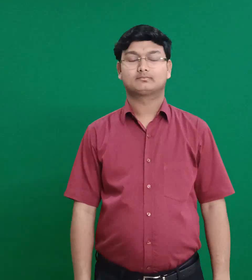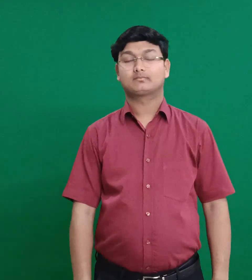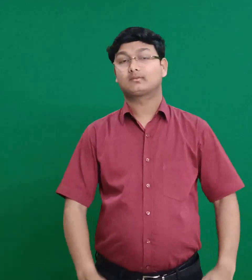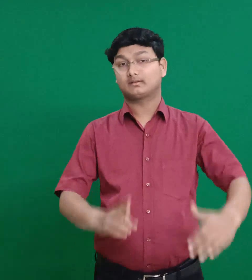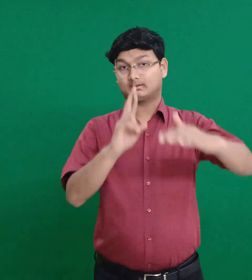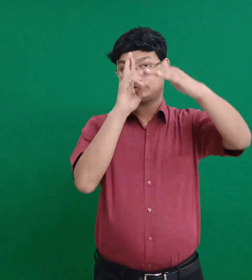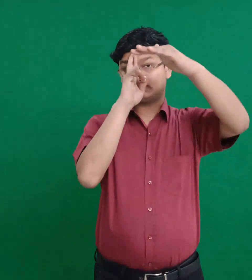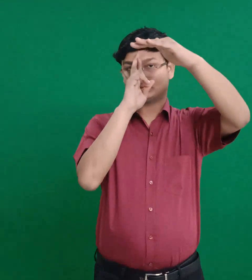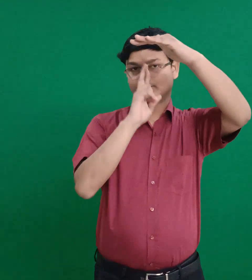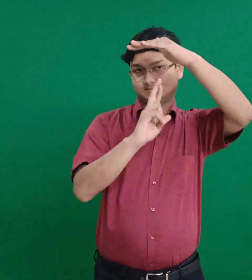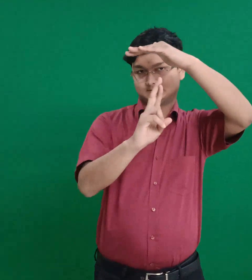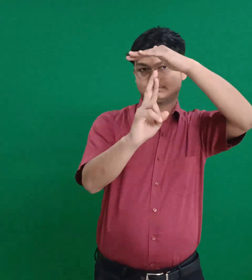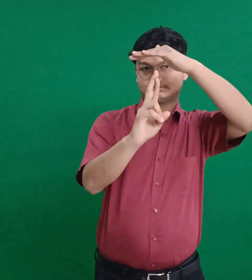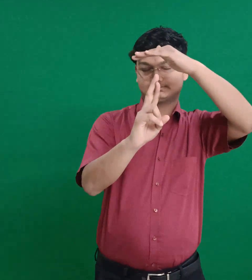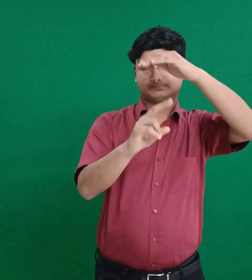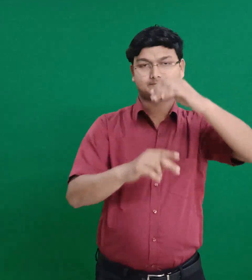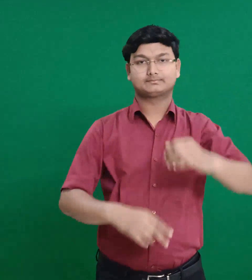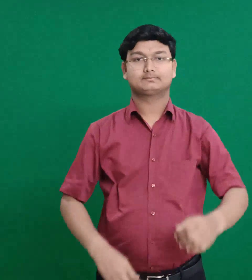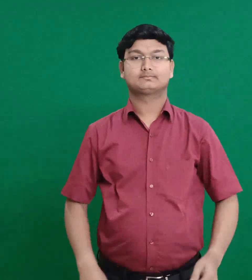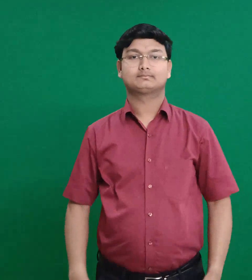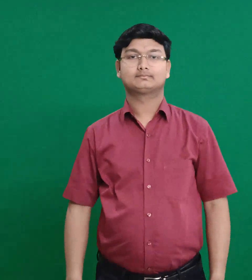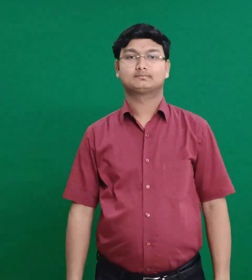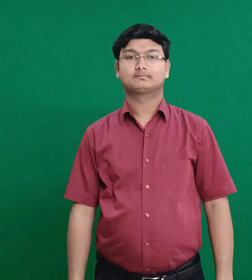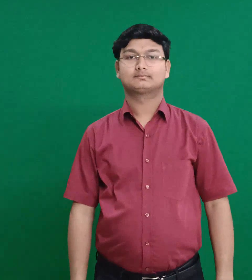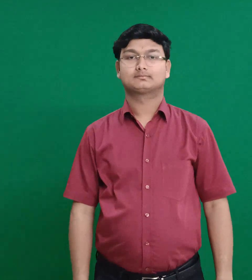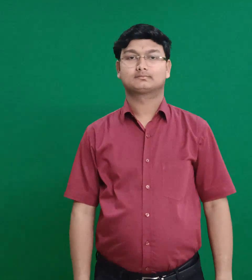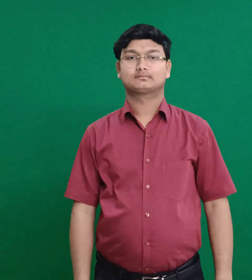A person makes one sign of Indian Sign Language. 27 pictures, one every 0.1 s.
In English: revelation
